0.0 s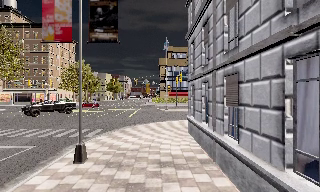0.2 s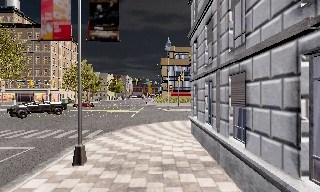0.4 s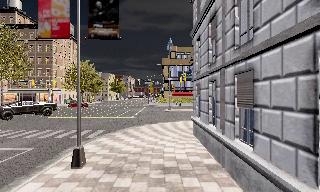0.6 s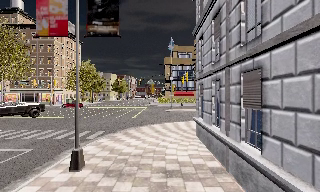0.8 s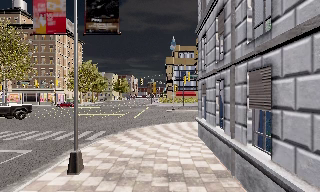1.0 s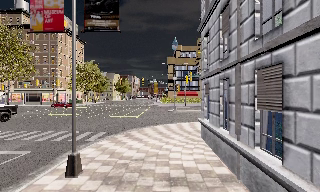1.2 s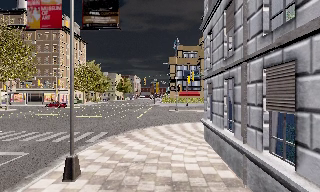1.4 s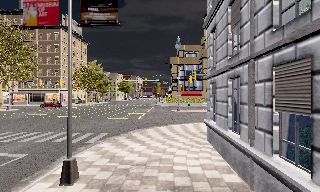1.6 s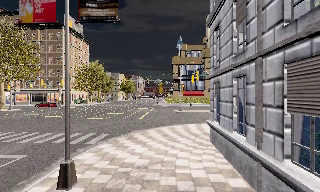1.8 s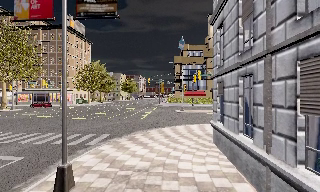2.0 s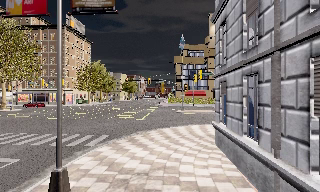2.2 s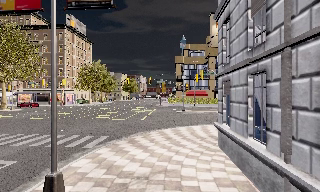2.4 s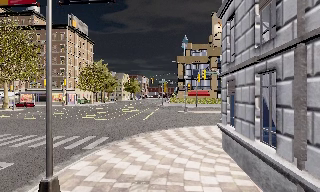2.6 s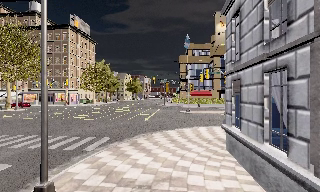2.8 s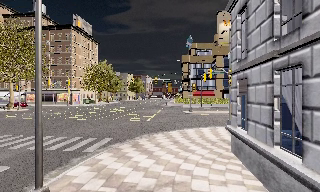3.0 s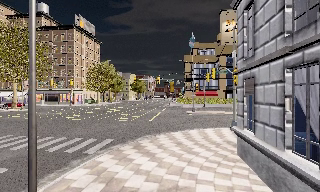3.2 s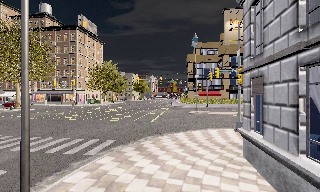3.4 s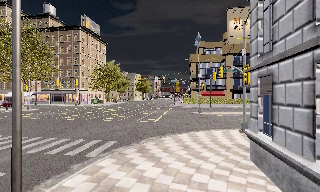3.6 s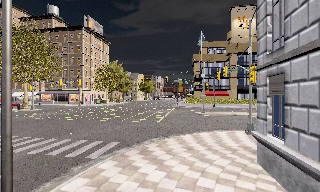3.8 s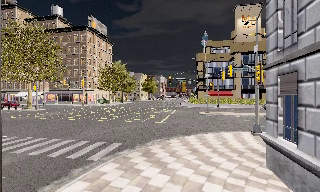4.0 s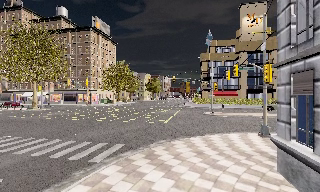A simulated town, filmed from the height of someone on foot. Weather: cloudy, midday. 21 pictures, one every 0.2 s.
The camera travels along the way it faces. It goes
forward.
0.0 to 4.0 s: The camera swings to its left by about 15 degrees, and the scene slides to the right. It travels forward, about 5 m, so what stands in front looms larger.
The film runs forward here.
